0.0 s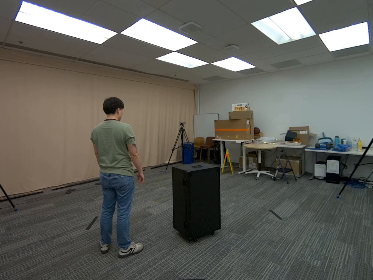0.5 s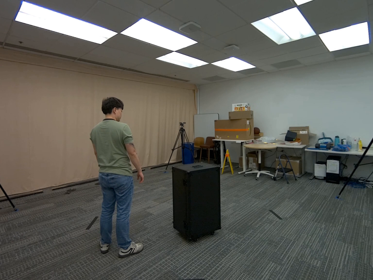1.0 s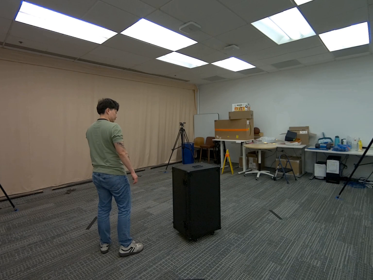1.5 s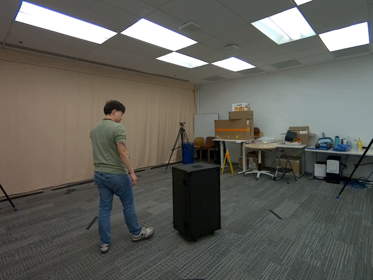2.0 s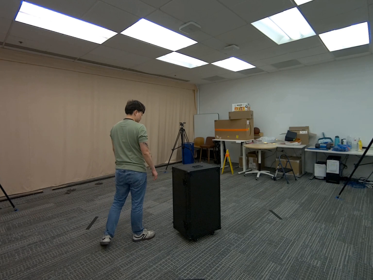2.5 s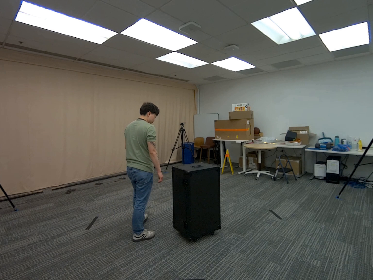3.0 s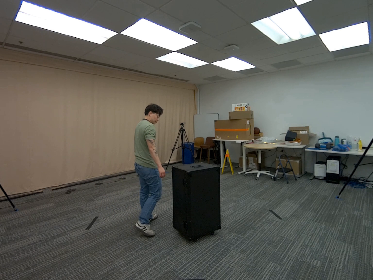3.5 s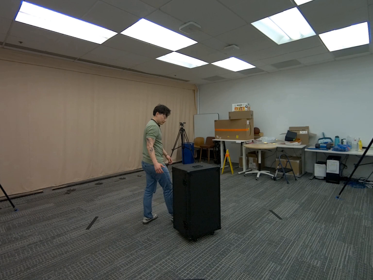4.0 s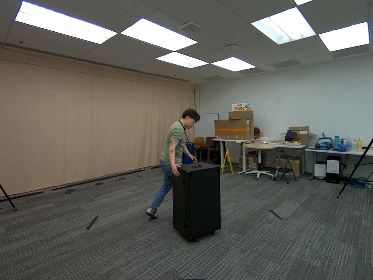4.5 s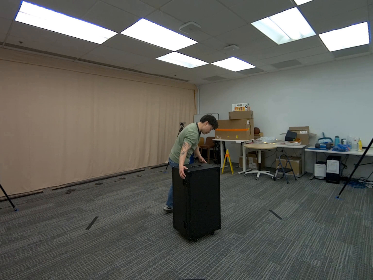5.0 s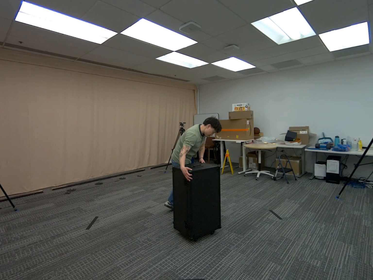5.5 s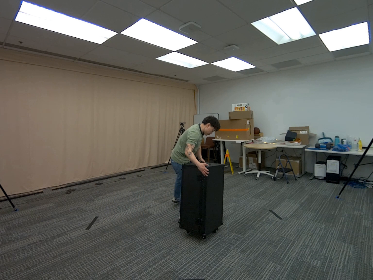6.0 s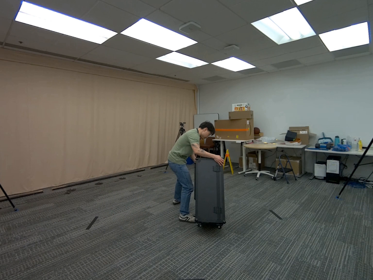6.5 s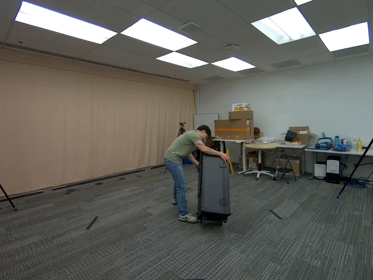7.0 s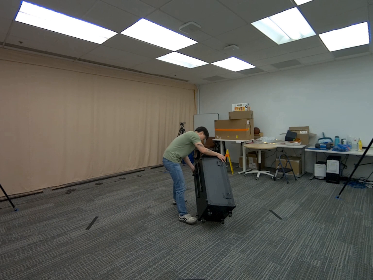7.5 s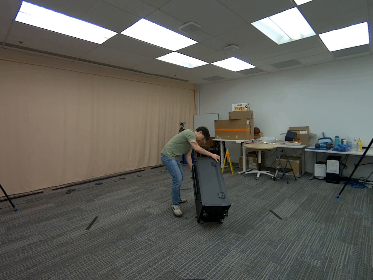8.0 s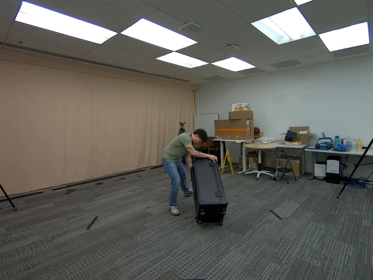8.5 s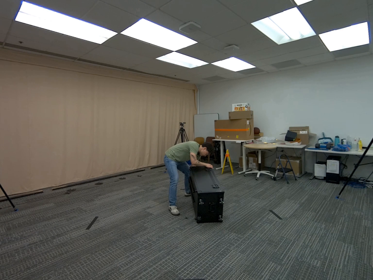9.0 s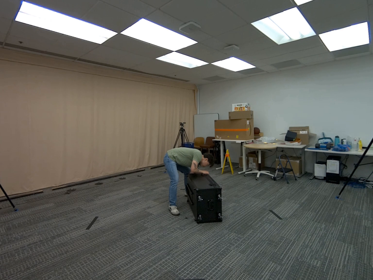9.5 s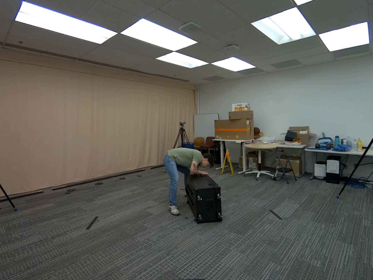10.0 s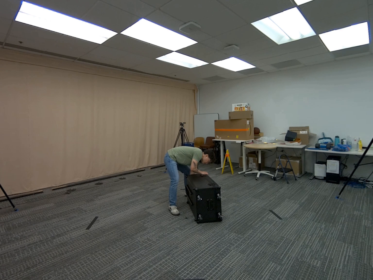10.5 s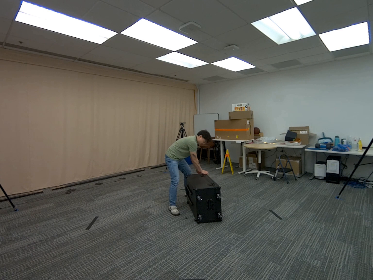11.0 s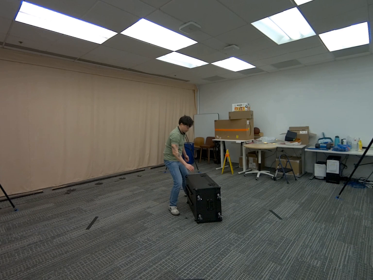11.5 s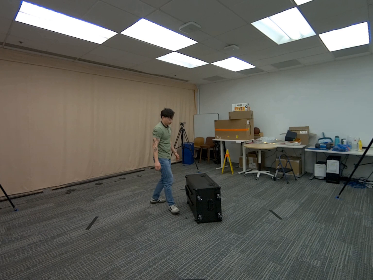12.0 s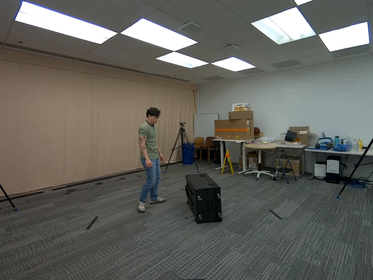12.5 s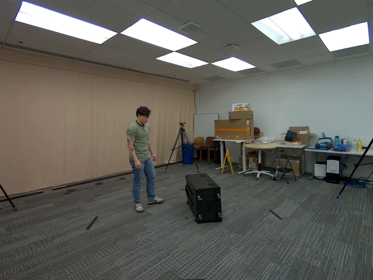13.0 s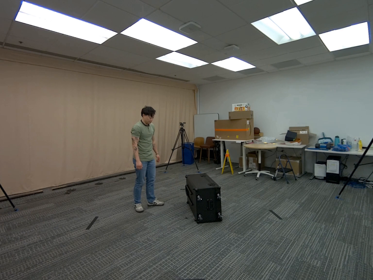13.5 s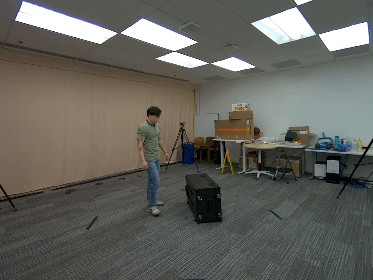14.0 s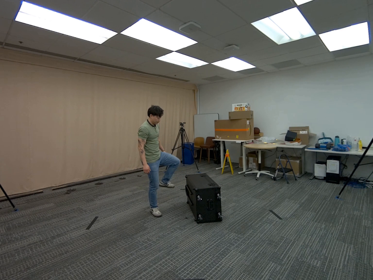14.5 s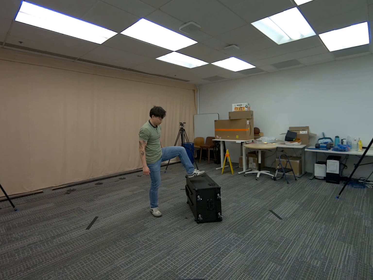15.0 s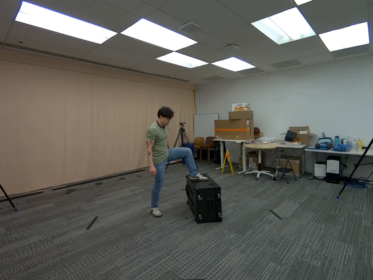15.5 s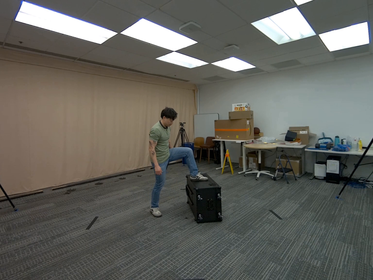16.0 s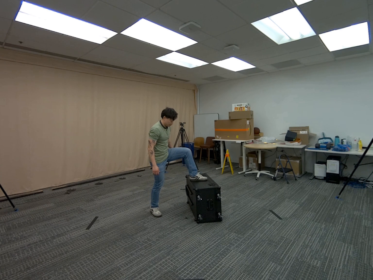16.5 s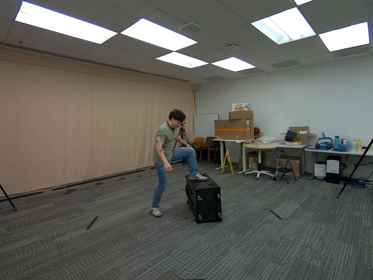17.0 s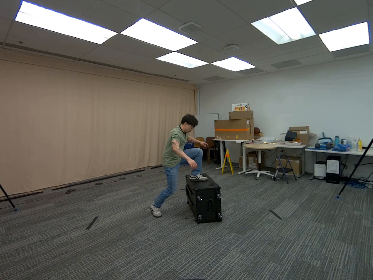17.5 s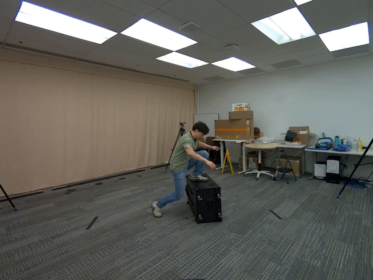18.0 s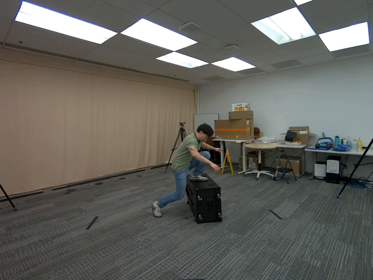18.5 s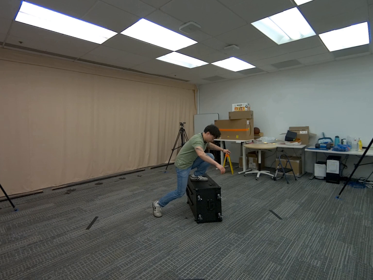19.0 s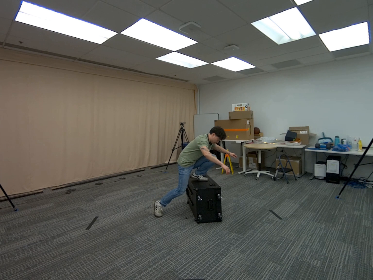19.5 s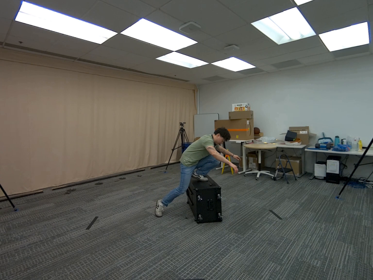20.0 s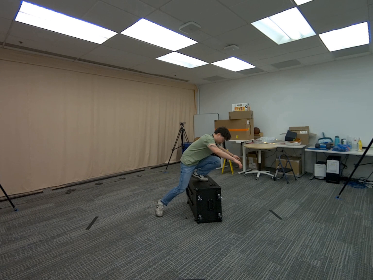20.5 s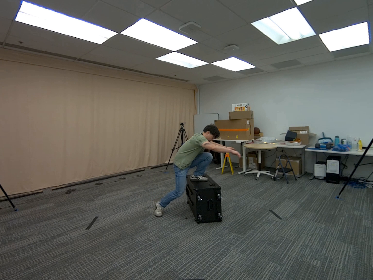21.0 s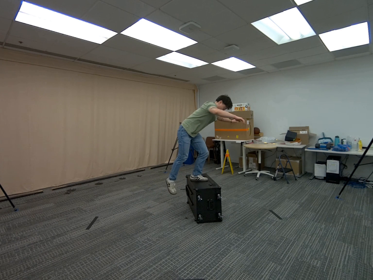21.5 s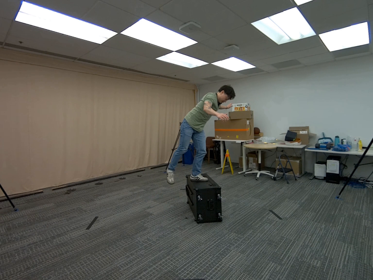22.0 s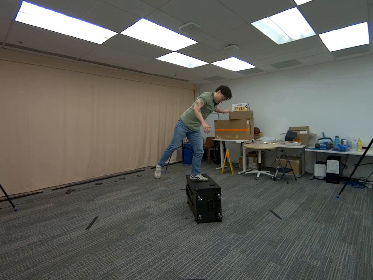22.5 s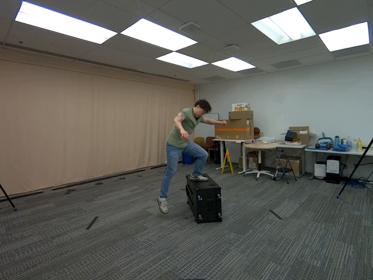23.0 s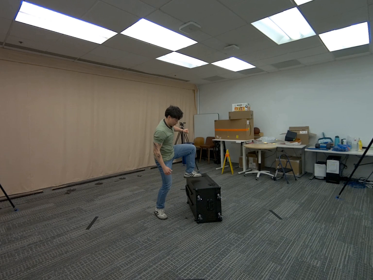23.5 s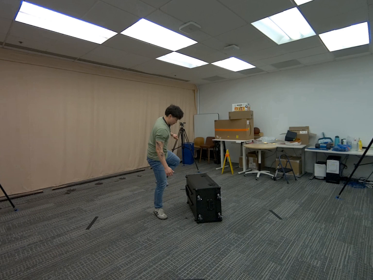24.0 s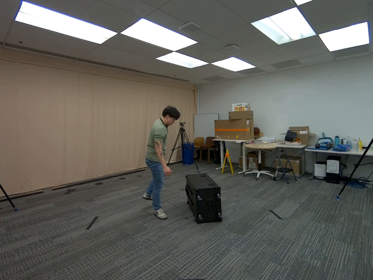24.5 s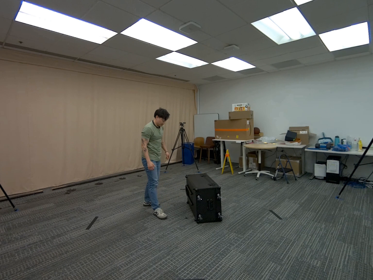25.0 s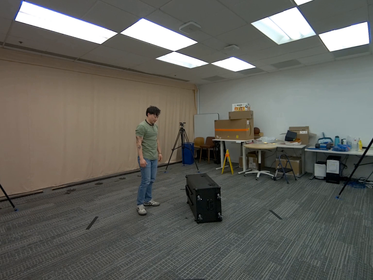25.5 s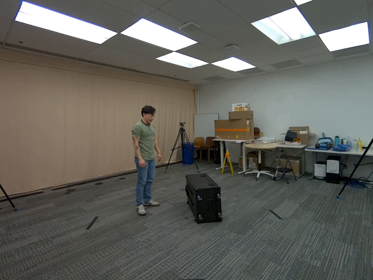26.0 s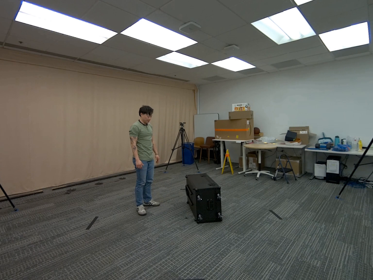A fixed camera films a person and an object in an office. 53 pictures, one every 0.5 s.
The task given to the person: Walk over to the big black box and place the big black box on its side and proceed to step onto the big black box using only one foot. Step down when done.
